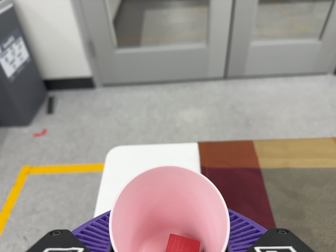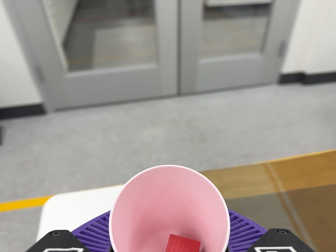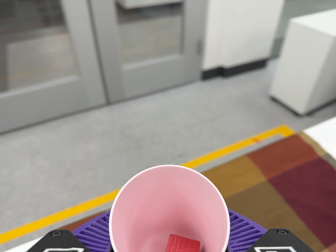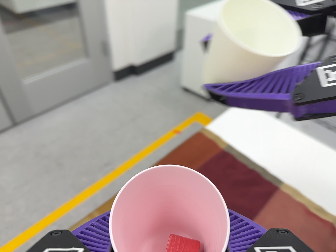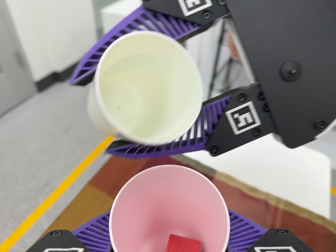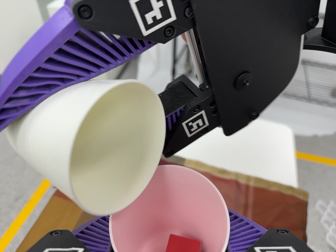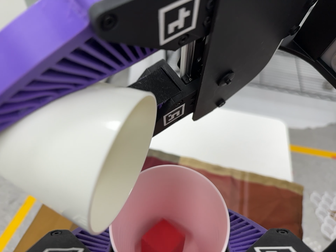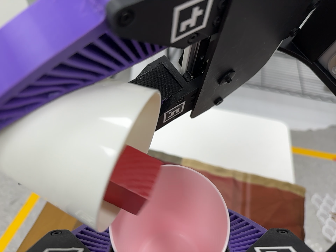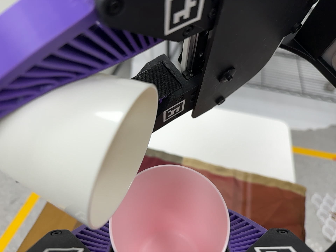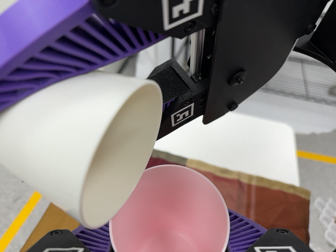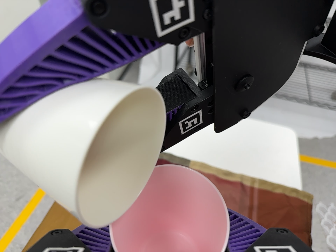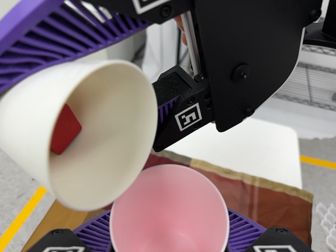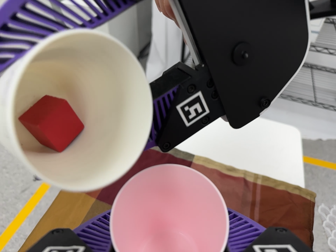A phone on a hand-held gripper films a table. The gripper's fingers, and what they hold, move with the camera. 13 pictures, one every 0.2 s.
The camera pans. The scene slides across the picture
to the left.
The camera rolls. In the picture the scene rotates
counterclockwise.
0.0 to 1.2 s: The camera pans to its right by about 60 degrees. It travels to its right and toward the top of its view, about 26 cm, so close, fixed things drift to the left. It rolls about its line of sight by about 50 degrees, and the scene rotates counterclockwise.
1.2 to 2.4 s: The camera shifts only a little, or ends up much as it began.
The film runs backward here.
